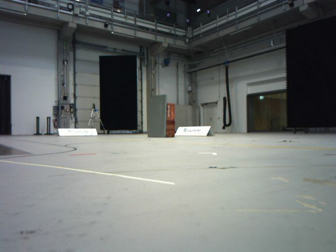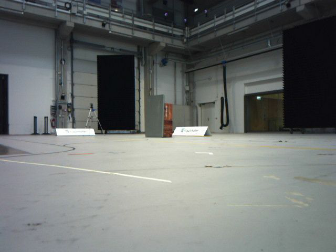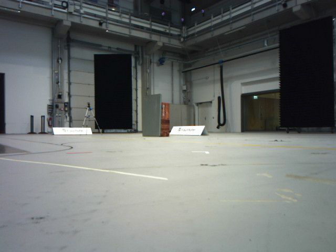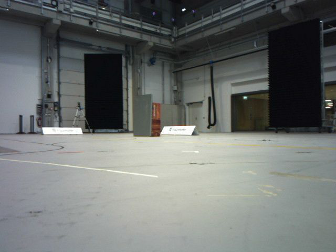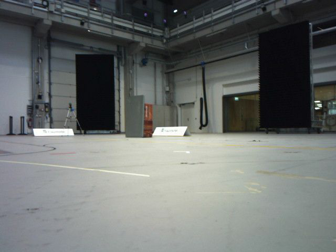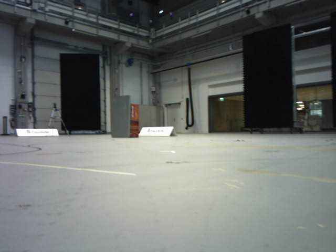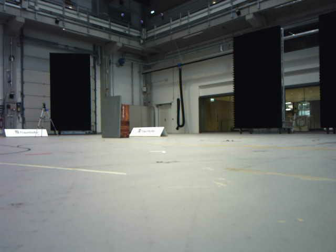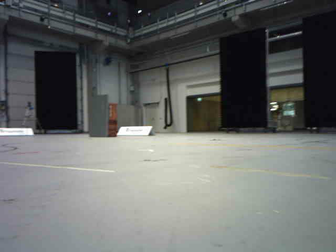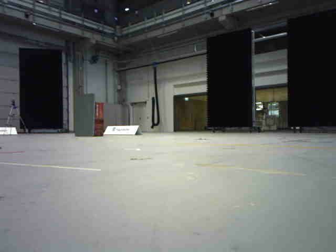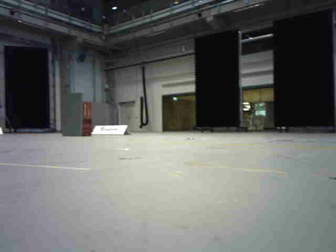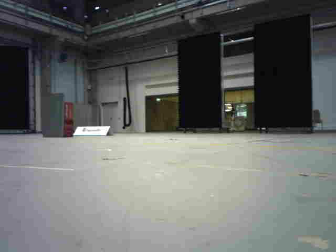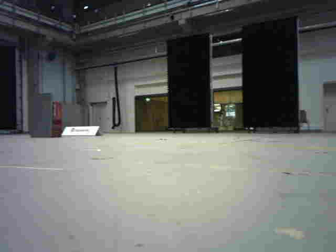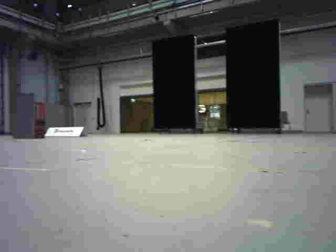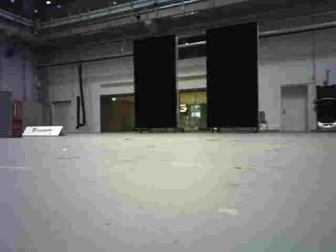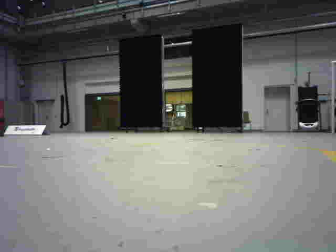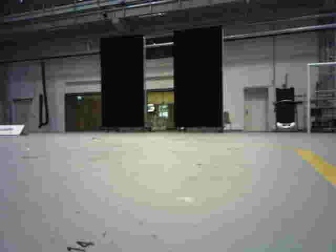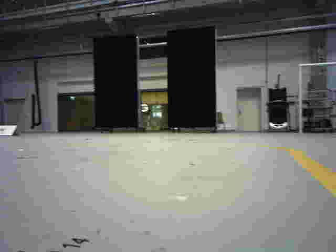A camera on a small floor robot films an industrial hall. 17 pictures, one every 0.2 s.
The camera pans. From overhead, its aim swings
clockwise.
The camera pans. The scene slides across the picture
to the left.
0.0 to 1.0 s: The camera travels backward, about 0.2 m, so what stands in front gets smaller.
1.0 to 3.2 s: The scene slides to the left, as the camera pans about 30 degrees to its right. It travels backward, about 0.4 m.
The film runs backward here.
